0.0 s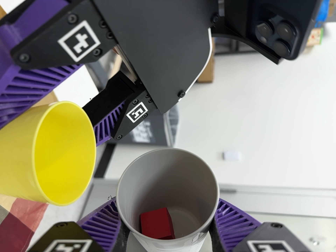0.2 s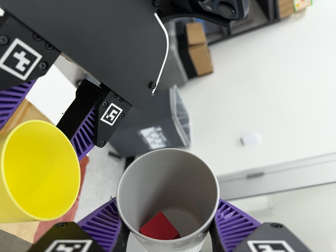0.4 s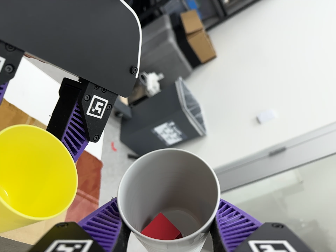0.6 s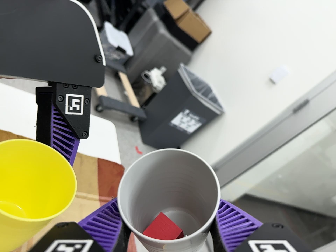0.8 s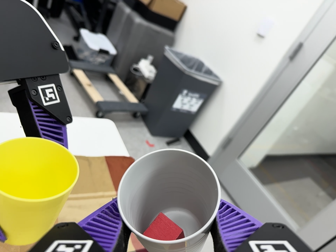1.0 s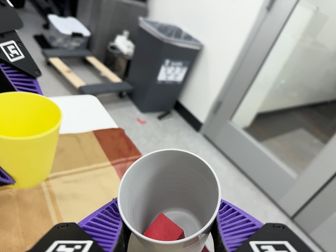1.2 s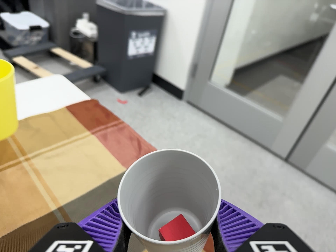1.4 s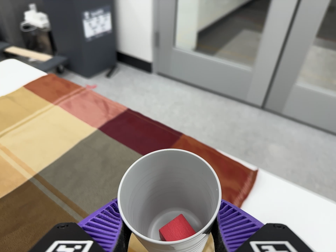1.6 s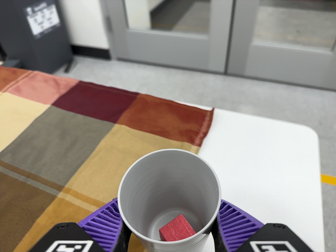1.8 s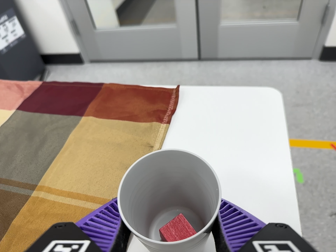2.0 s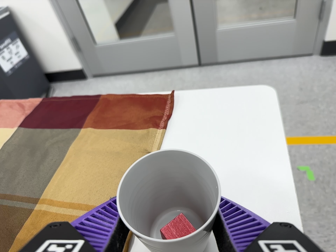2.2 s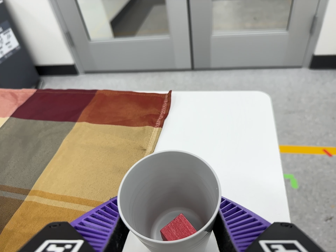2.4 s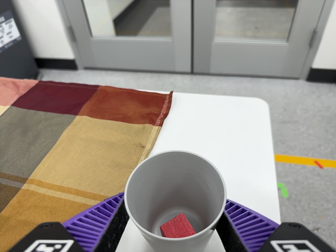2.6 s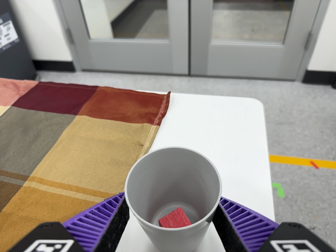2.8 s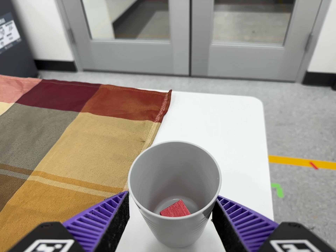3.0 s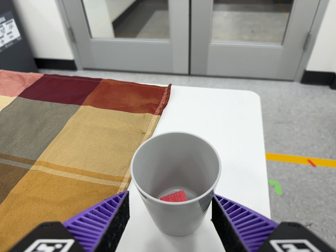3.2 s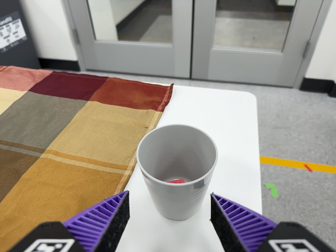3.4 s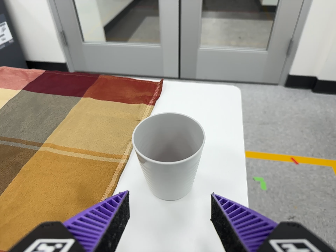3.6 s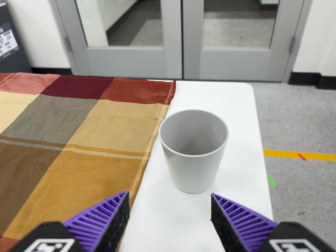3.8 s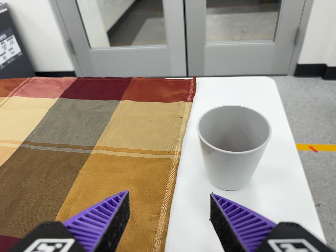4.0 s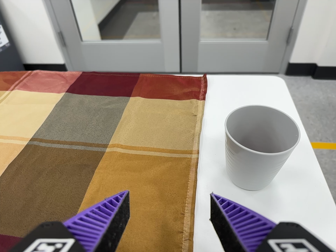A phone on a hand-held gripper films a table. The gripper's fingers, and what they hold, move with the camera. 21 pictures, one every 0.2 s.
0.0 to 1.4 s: The camera travels toward the bottom of its view and to its right, about 28 cm, so close, fixed things drift upward. Its aim tips toward the bottom of its view by about 20 degrees, and the scene shifts upward. It rolls about its line of sight by about 95 degrees, and the scene rotates counterclockwise.
1.4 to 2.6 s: The scene slides to the left, as the camera pans about 10 degrees to its right. It travels toward the bottom of its view and to its right, about 10 cm, so close, fixed things drift upward. It rolls about its line of sight by about 20 degrees, and the scene rotates counterclockwise.
2.6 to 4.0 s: The camera travels to its left, backward and toward the bottom of its view, about 14 cm, so close, fixed things drift to the right.
The film runs backward here.
